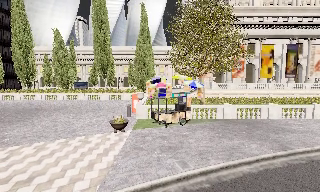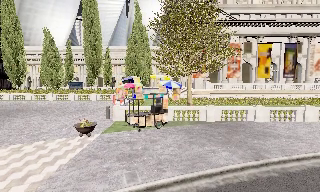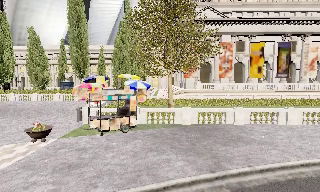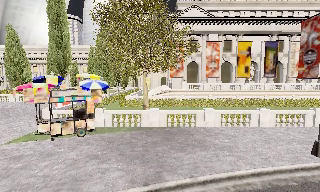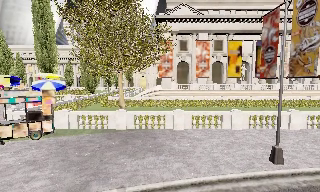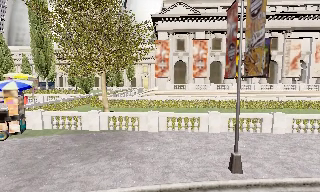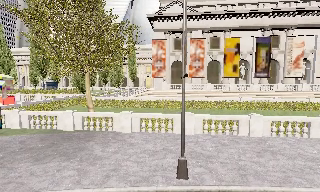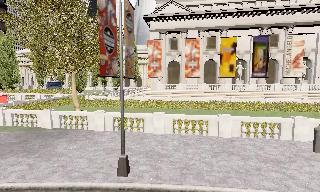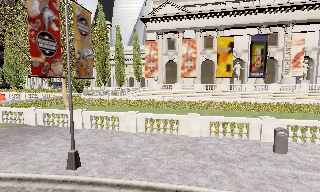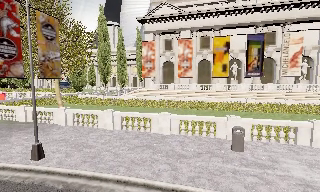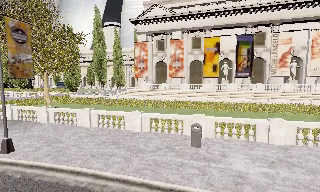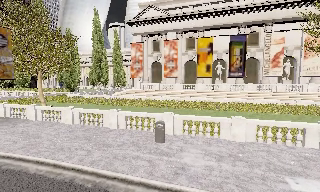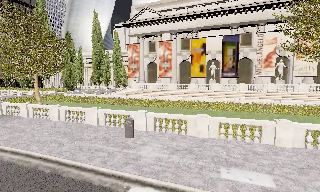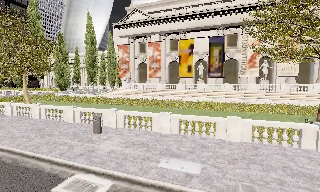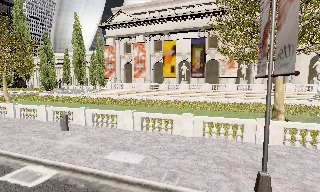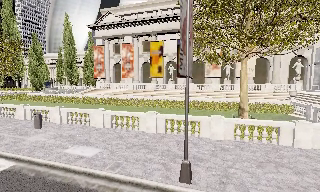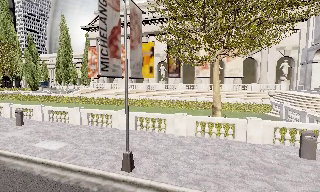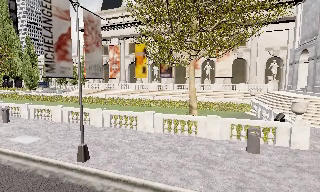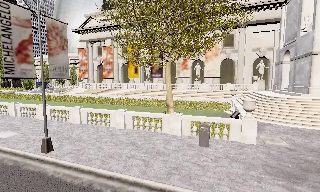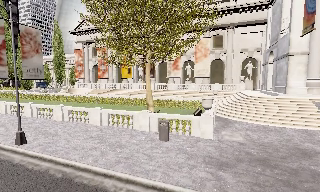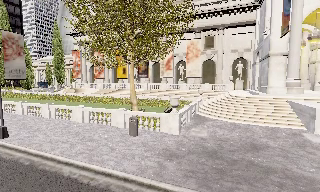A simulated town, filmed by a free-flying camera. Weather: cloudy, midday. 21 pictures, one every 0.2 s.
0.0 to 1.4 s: The camera travels to its right, about 17 m, so close, fixed things drift to the left.
1.4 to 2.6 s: The camera pans to its left, which is counterclockwise from overhead, by about 10 degrees. It travels to its right, about 14 m, so close, fixed things drift to the left.
2.6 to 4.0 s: The camera travels to its right, about 16 m, so close, fixed things drift to the left.
The film runs backward here.
